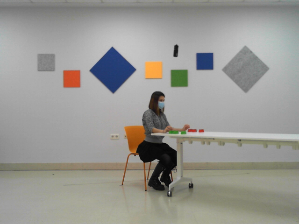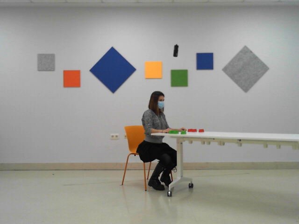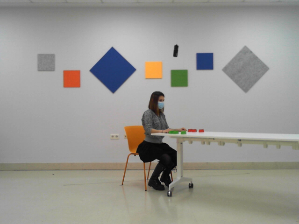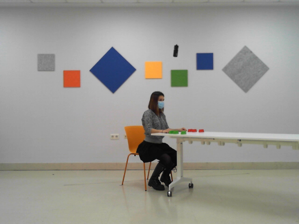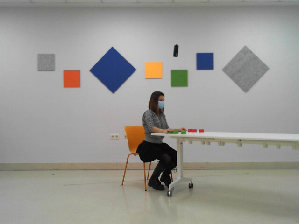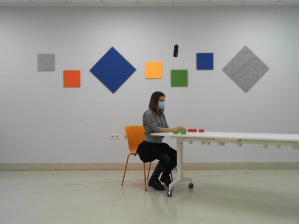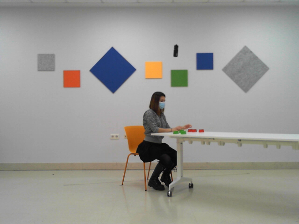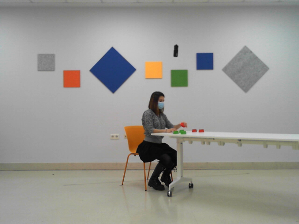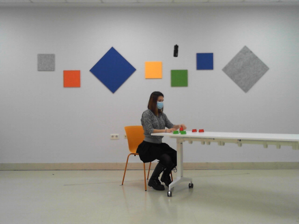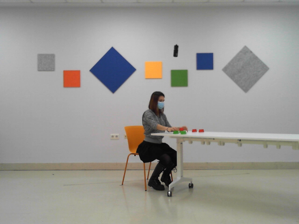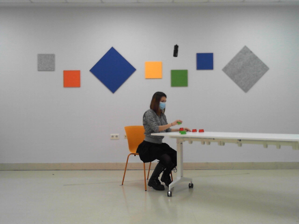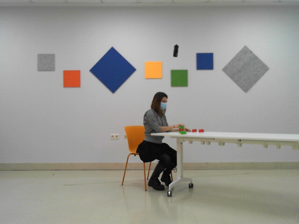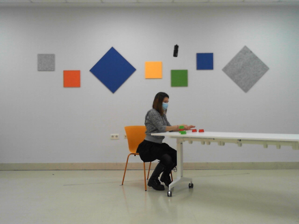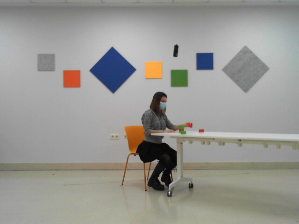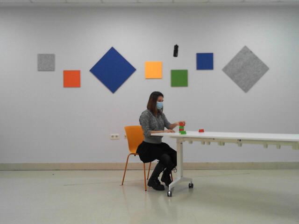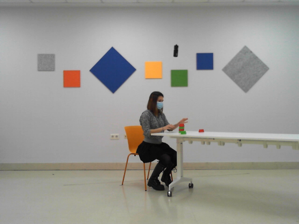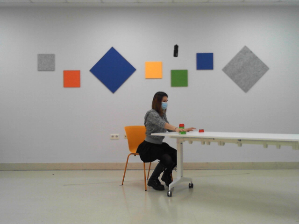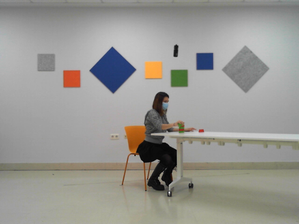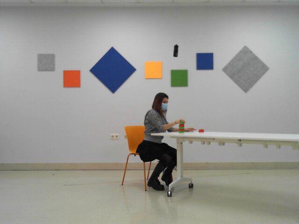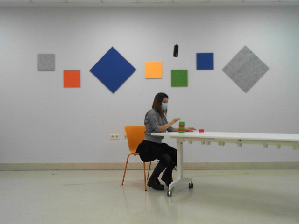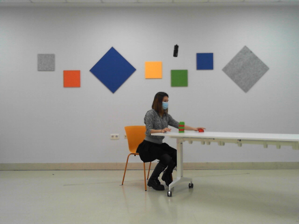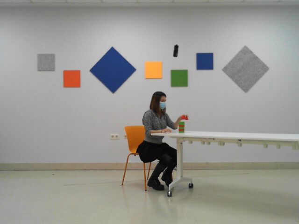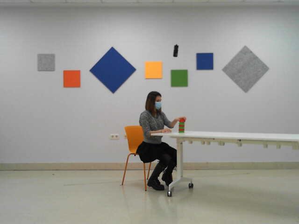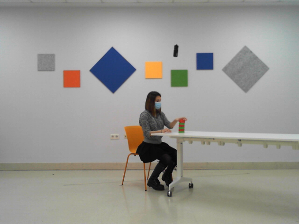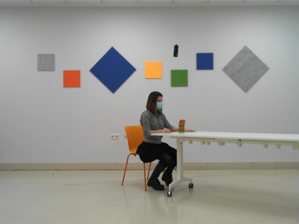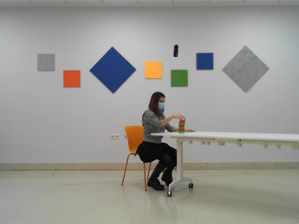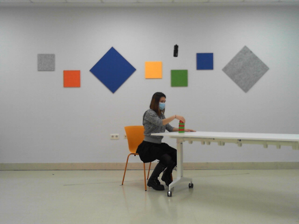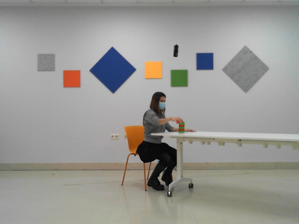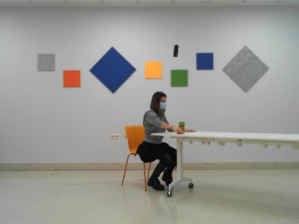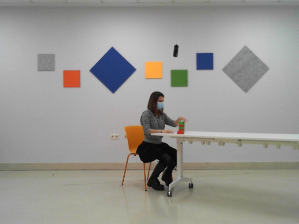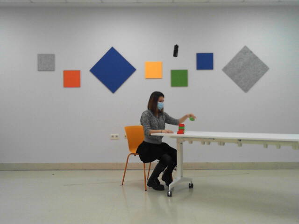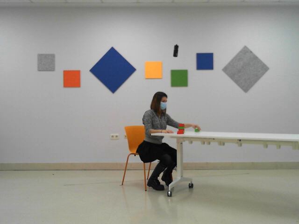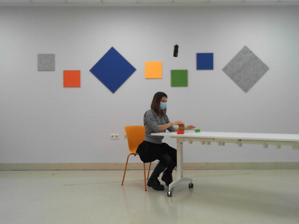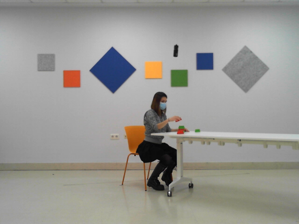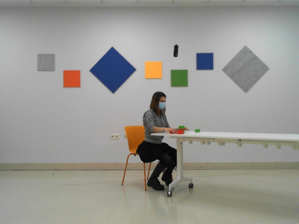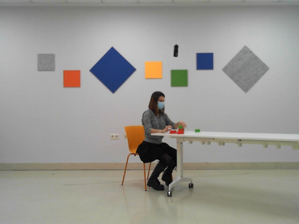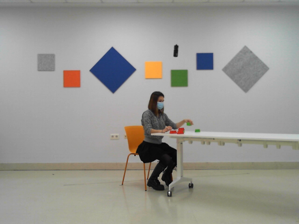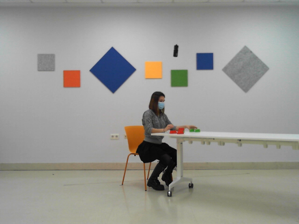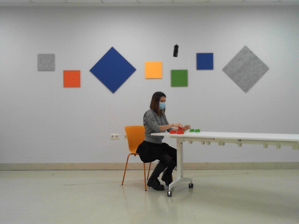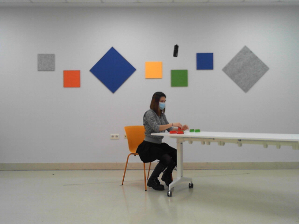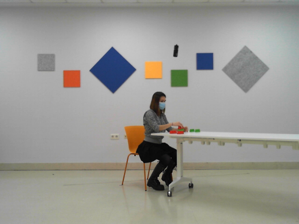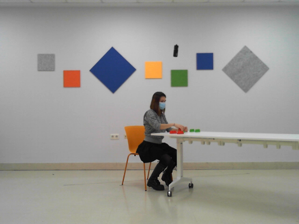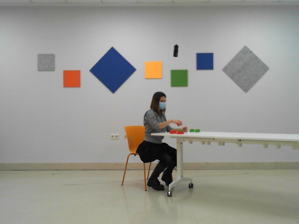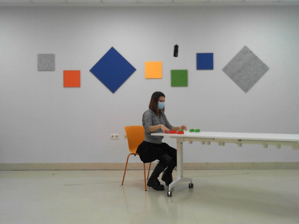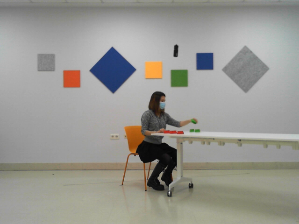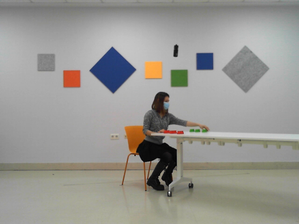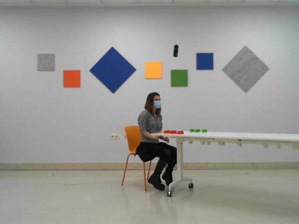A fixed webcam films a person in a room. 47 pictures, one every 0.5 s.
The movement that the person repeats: Assemble and disassemble a 6-piece LEGO tower.
